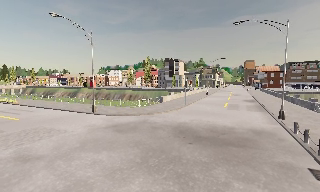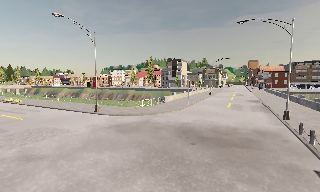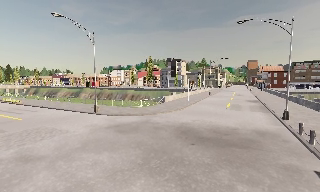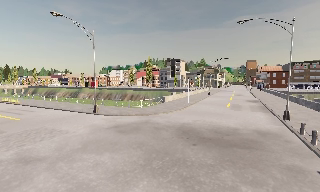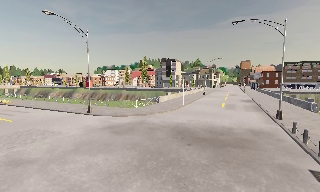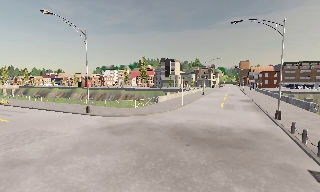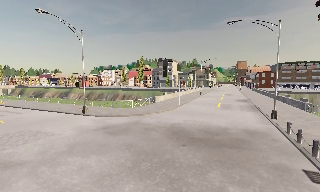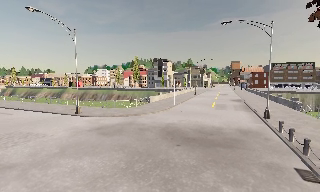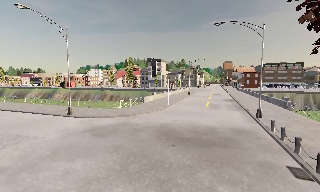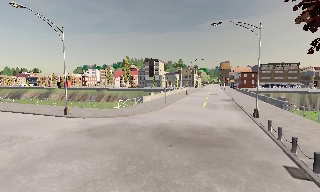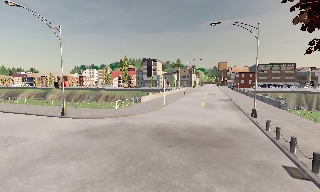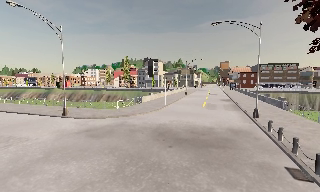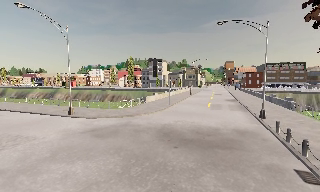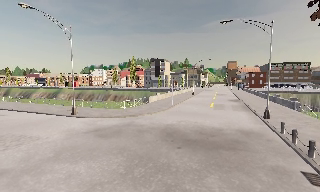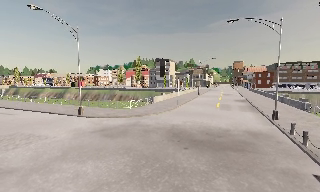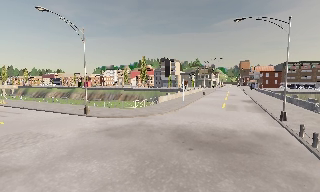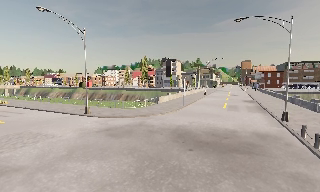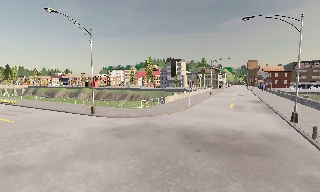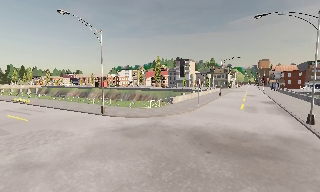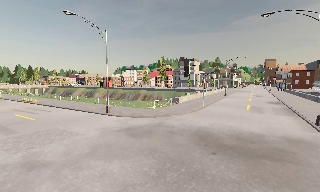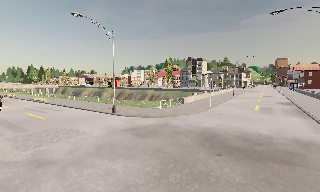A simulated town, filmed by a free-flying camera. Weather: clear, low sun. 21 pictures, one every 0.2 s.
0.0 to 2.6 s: The camera travels forward, about 0.5 m, so what stands in front looms larger.
2.6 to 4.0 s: The scene slides to the right, as the camera pans about 15 degrees to its left.
The film runs forward here.
